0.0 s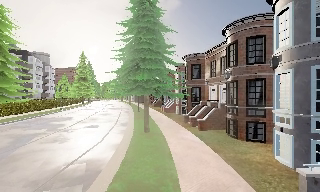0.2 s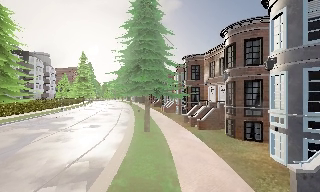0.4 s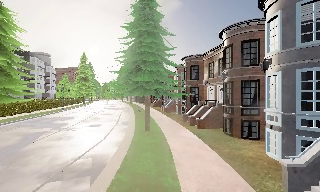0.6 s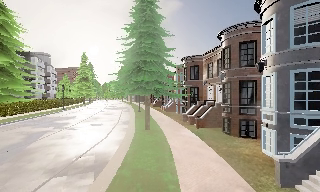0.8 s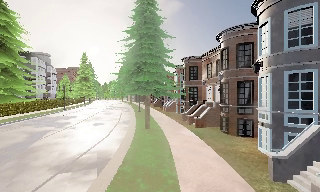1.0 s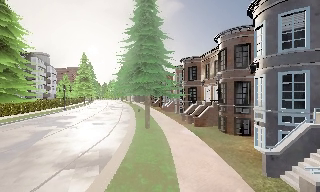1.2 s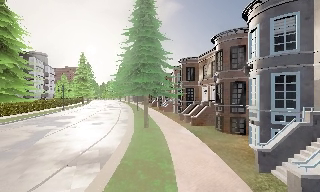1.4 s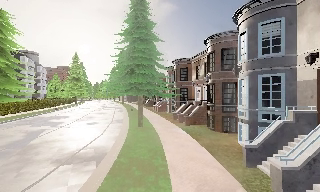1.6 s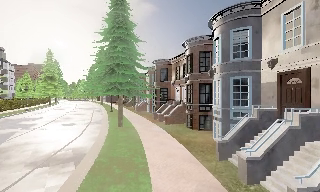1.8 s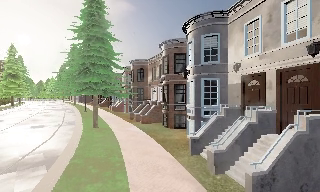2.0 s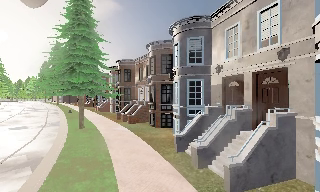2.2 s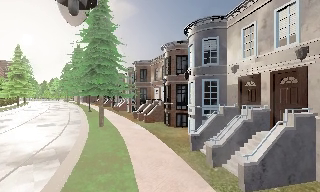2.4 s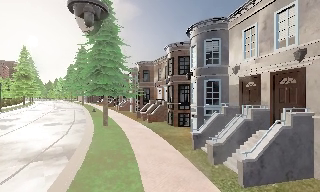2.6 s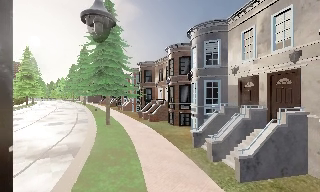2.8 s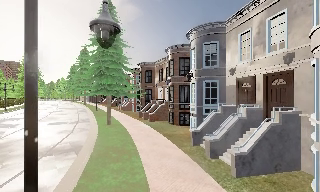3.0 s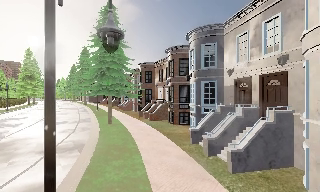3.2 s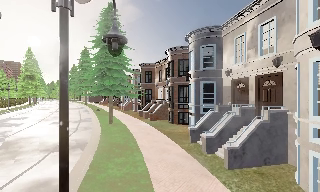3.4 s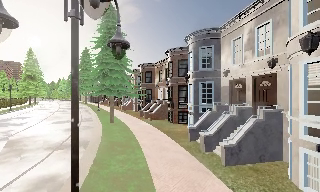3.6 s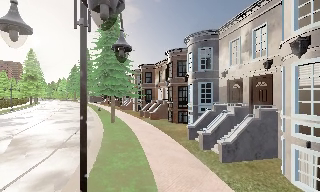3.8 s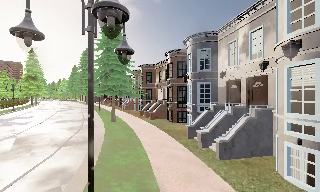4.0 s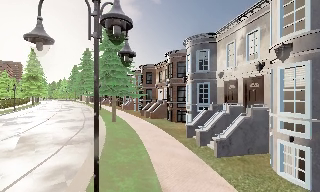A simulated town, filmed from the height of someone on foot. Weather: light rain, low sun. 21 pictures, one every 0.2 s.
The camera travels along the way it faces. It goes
backward.
0.0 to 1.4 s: The camera travels backward, about 2 m, so what stands in front gets smaller.
1.4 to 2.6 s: The camera pans to its right, which is clockwise from overhead, by about 15 degrees. It travels backward, about 1.5 m, so what stands in front gets smaller.
2.6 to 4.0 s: The camera travels backward, about 2 m, so what stands in front gets smaller.
The film runs backward here.
